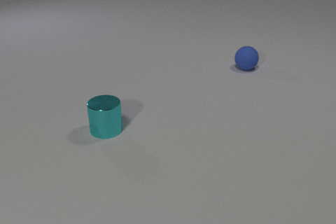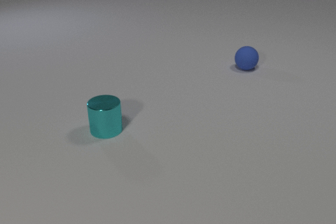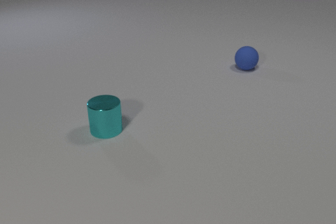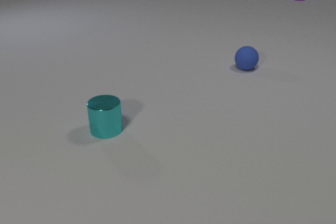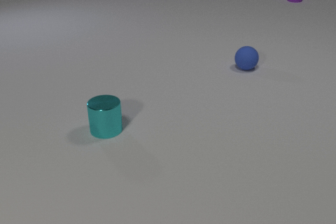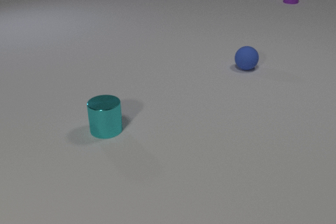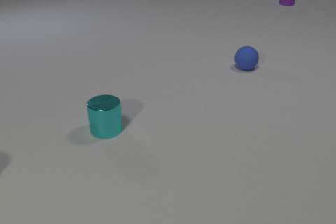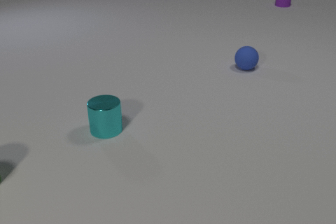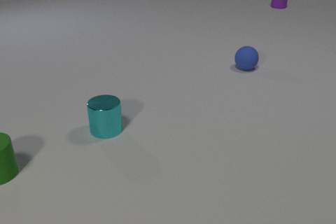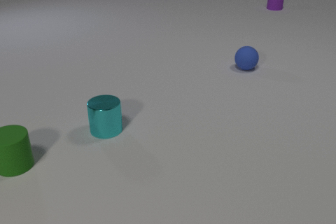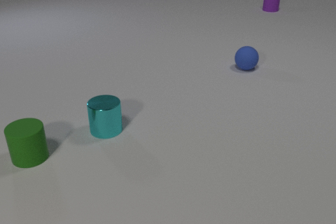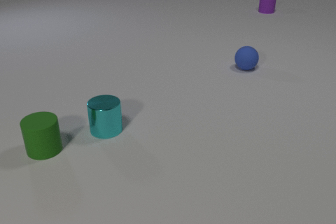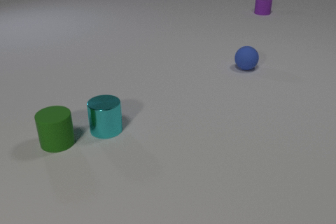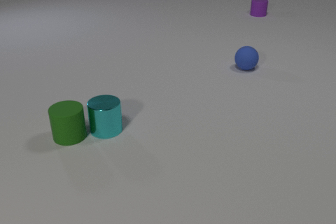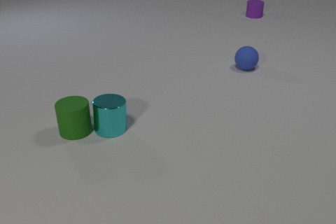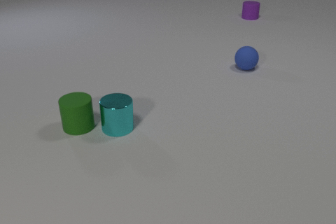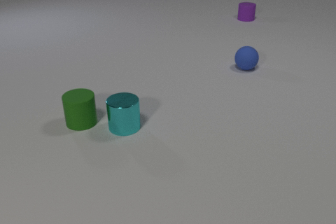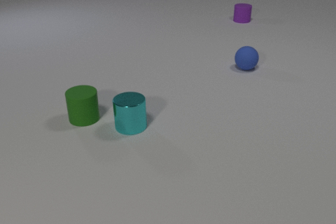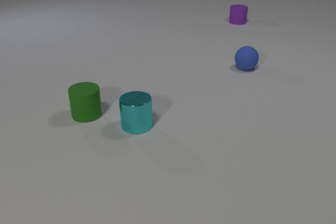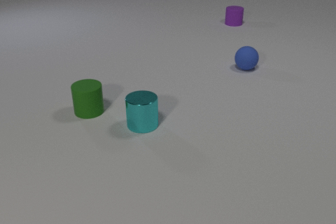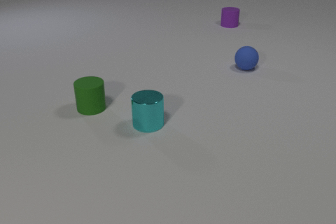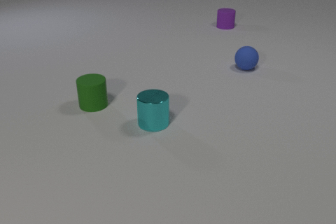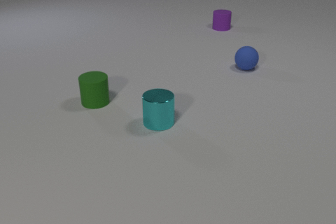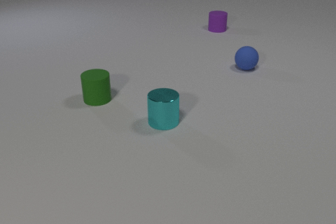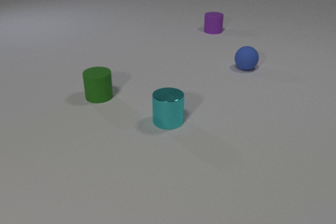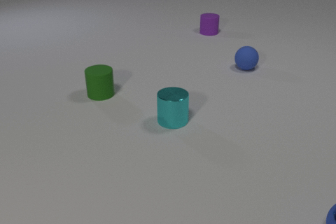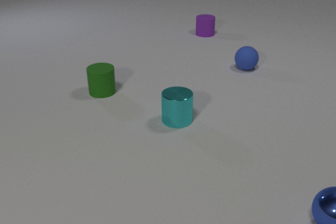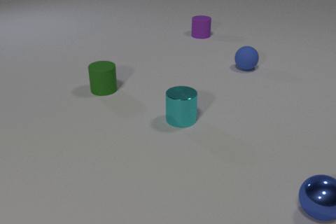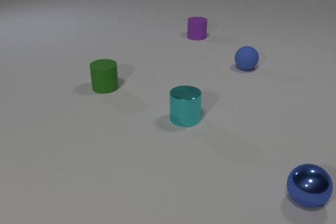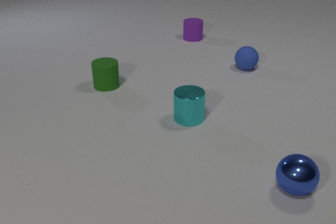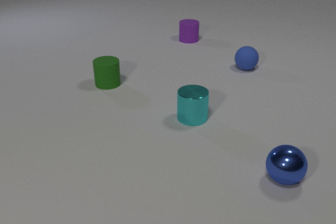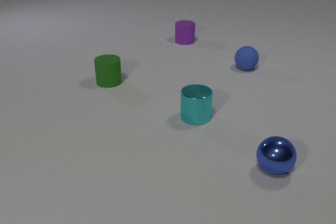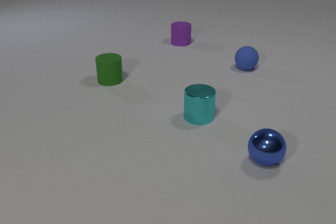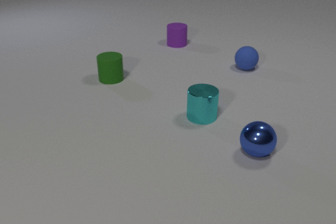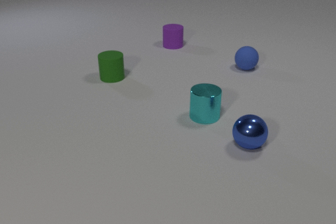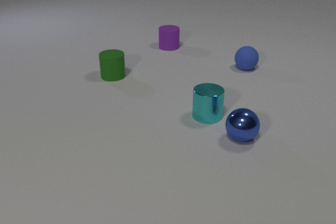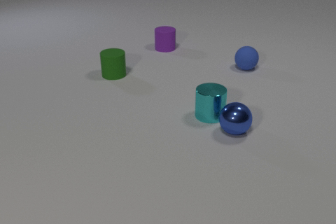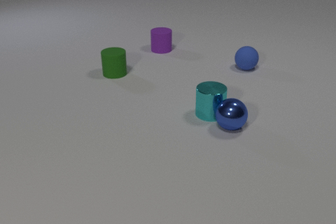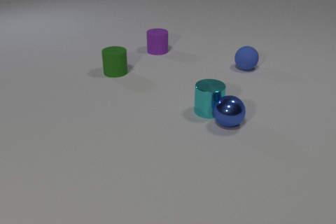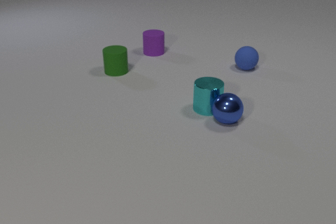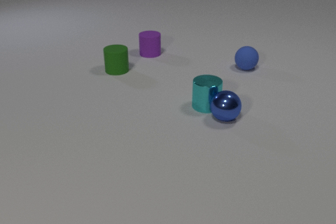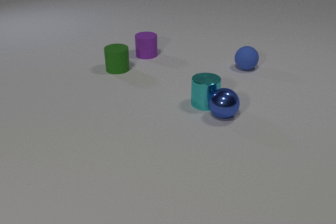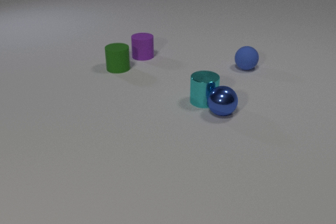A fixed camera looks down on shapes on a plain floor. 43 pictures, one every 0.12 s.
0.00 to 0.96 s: The green rubber cylinder comes in at the left edge, slides to the right and away from the camera. The purple rubber cylinder slides toward the camera and to the left.
0.96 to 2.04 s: The green rubber cylinder slides to the right and away from the camera. The cyan metal cylinder slides to the right. The purple rubber cylinder slides toward the camera and to the left. The green rubber cylinder and the cyan metal cylinder collide.
2.04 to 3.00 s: The green rubber cylinder slides away from the camera. The cyan metal cylinder slides to the right. The blue metal sphere comes in at the right edge. The purple rubber cylinder slides toward the camera and to the left.
3.00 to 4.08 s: The green rubber cylinder slides away from the camera. The cyan metal cylinder slides to the right. The blue metal sphere rolls away from the camera and to the left. The purple rubber cylinder slides toward the camera and to the left.
4.08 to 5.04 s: The green rubber cylinder slides away from the camera. The cyan metal cylinder slides away from the camera. The blue metal sphere rolls away from the camera and to the left. The purple rubber cylinder slides to the left and toward the camera. The cyan metal cylinder and the blue metal sphere collide.
What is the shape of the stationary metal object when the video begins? cylinder.
How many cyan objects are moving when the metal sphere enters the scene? 1.
How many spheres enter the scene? 1.
